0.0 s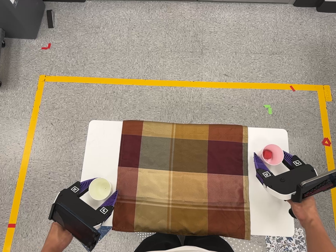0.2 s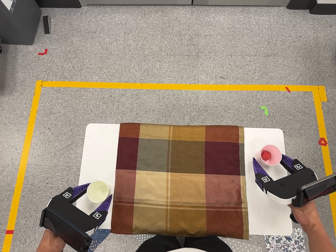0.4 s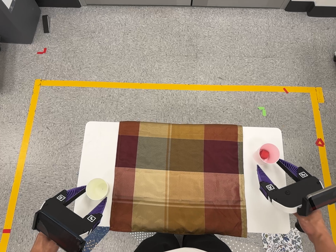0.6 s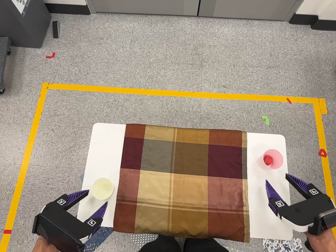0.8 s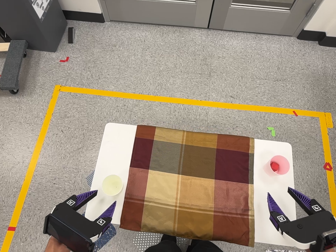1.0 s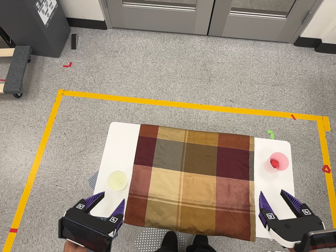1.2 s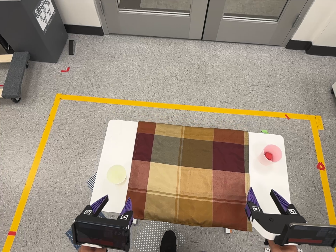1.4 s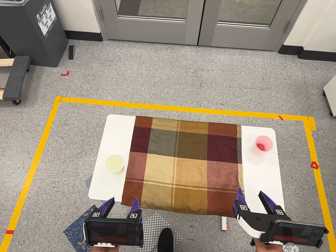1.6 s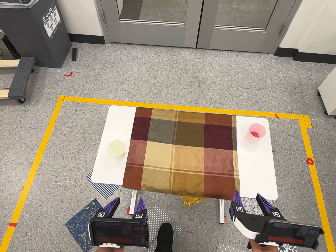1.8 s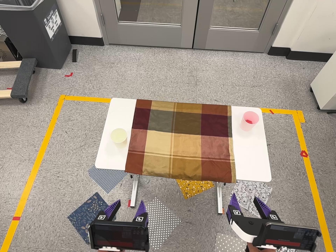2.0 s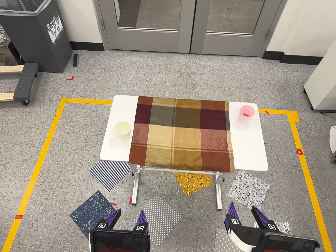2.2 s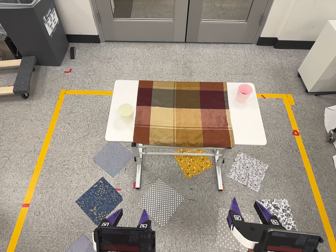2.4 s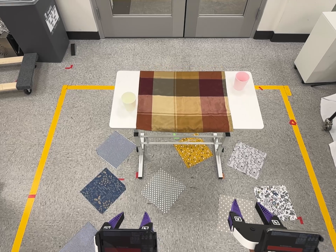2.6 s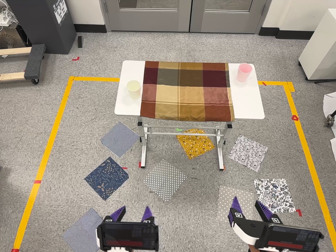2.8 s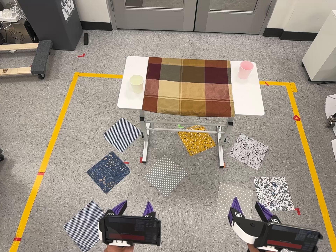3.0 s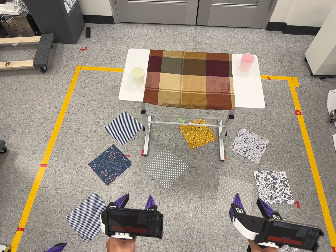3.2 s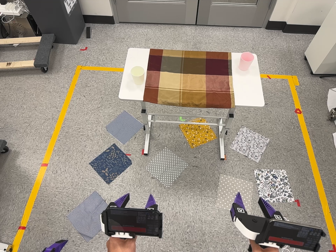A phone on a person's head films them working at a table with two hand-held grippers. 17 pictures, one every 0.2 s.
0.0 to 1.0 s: The camera travels toward the bottom of its view, backward and to its left, about 16 cm. Its aim tips toward the top of its view by about 10 degrees.
1.0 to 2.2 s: The camera travels toward the bottom of its view and backward, about 60 cm, so close, fixed things drift upward. Its aim tips toward the top of its view by about 10 degrees.
2.2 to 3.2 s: The camera travels toward the bottom of its view and backward, about 24 cm, so close, fixed things drift upward.
The film runs backward here.
